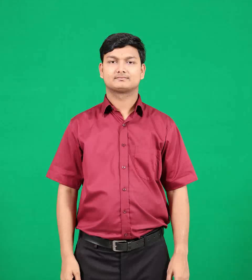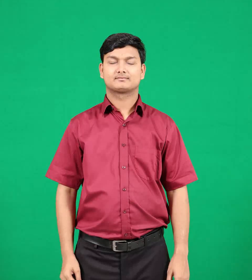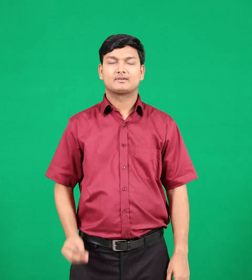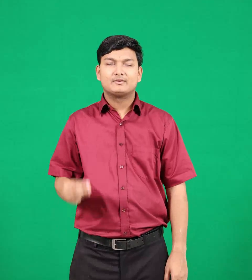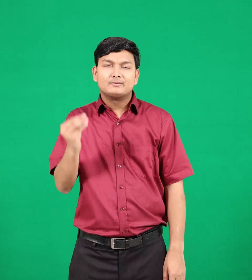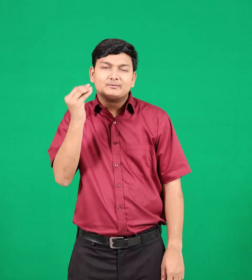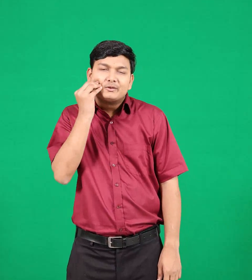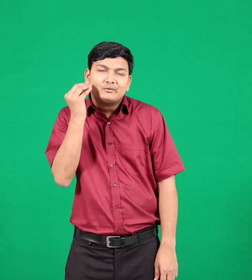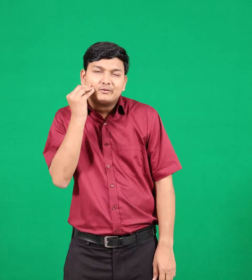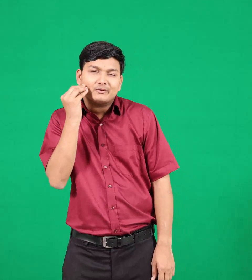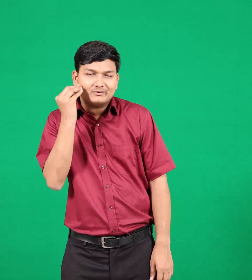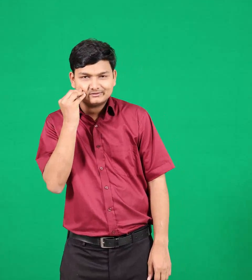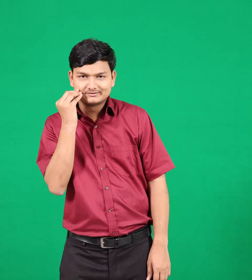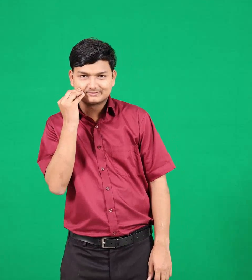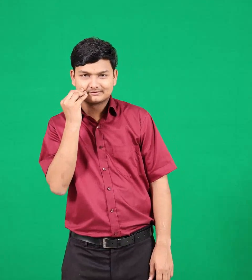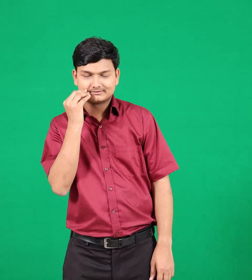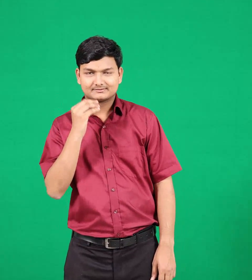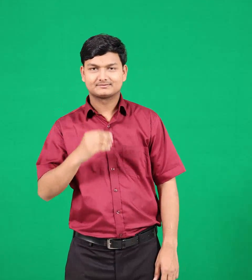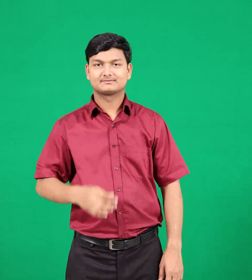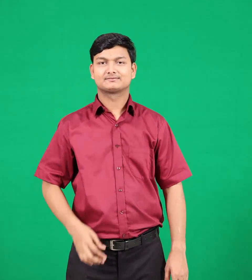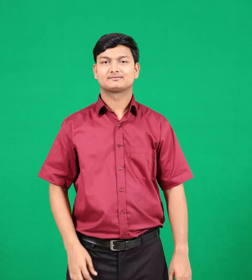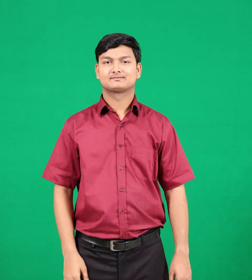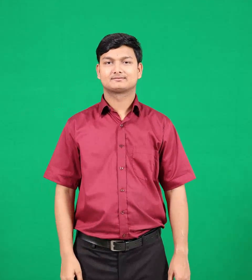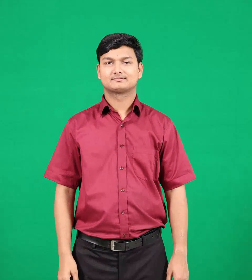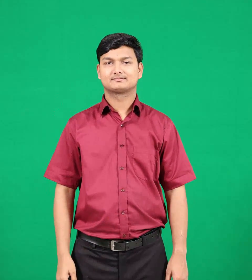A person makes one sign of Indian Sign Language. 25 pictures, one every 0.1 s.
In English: kisses
